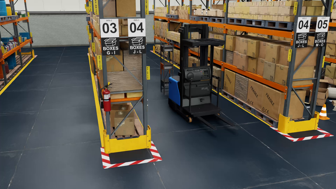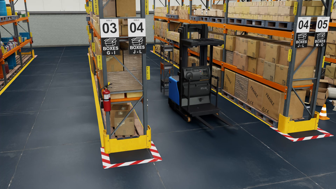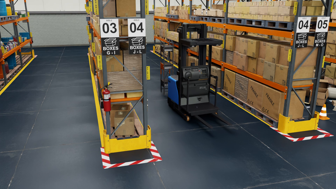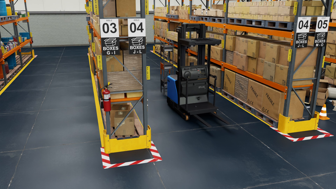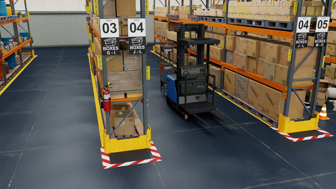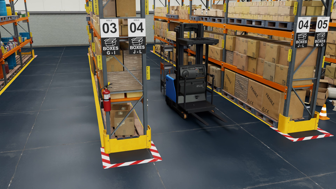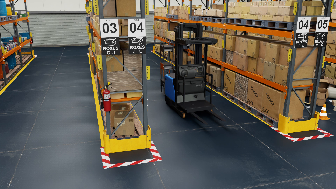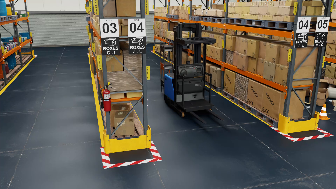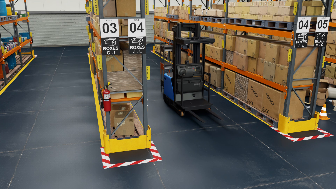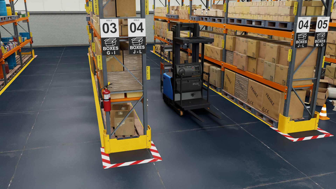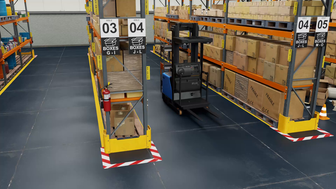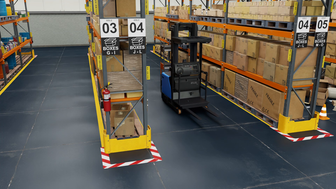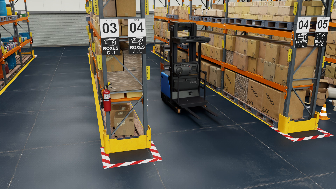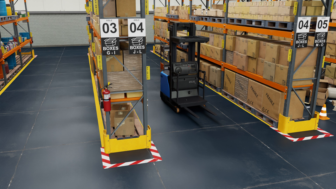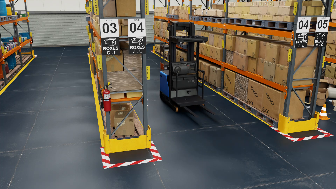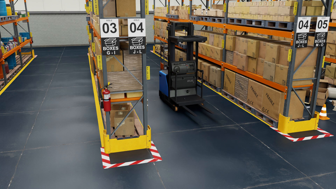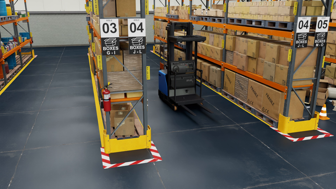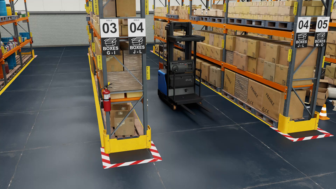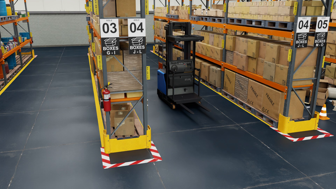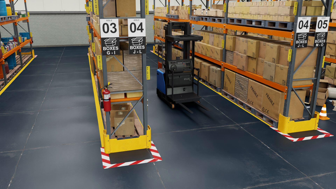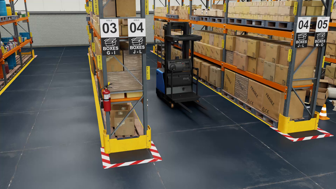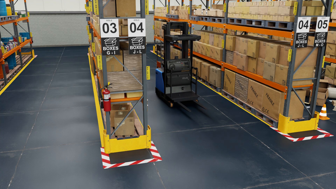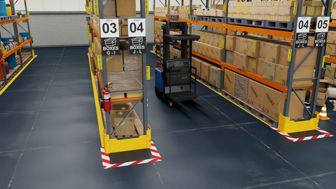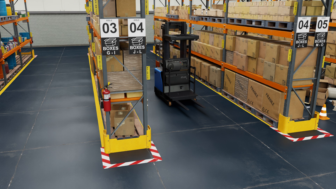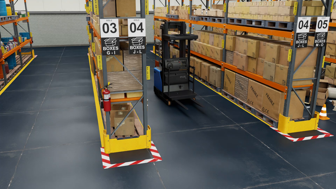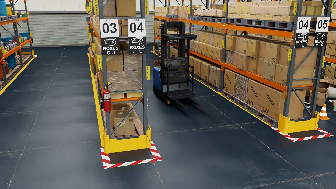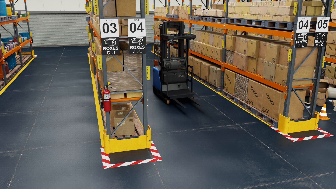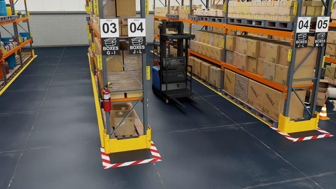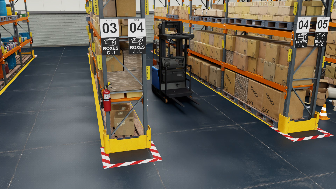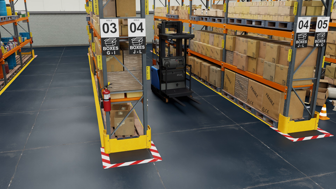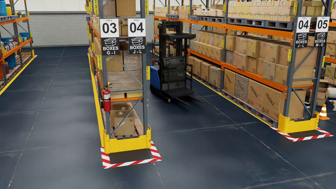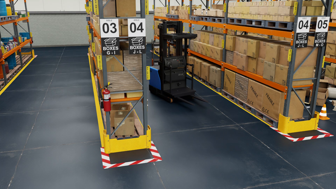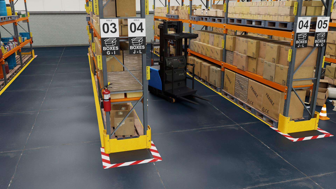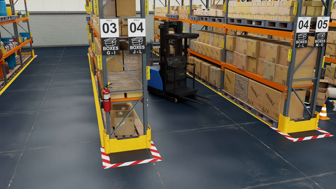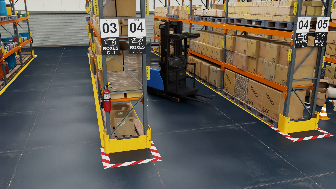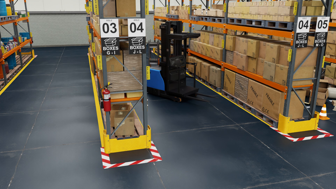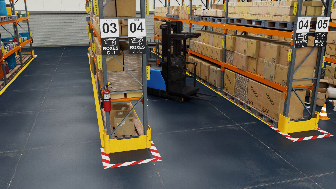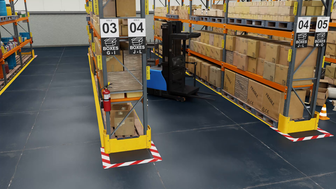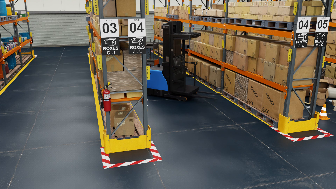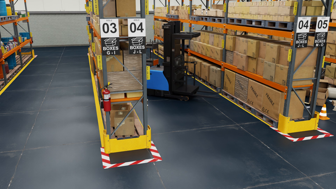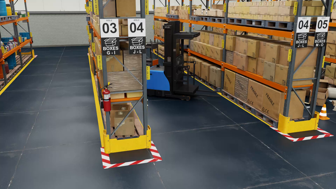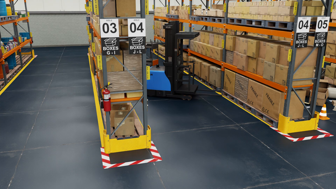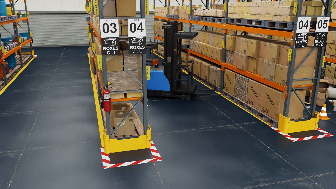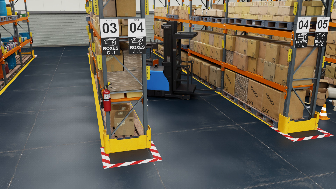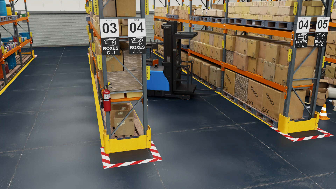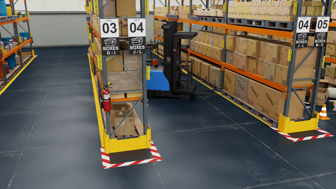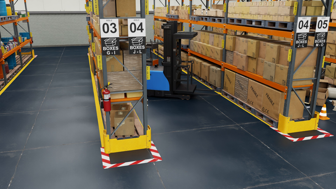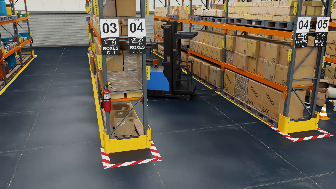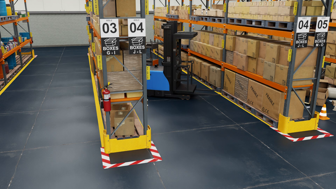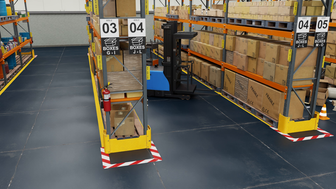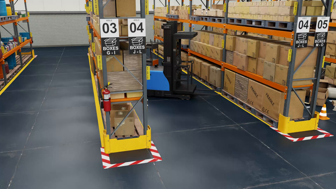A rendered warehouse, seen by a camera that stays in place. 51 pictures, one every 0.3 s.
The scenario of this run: A forklift runs into an object in its way.
